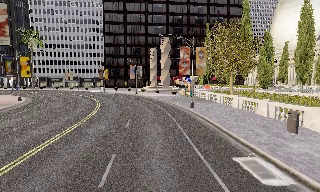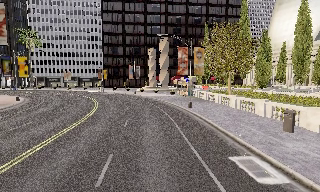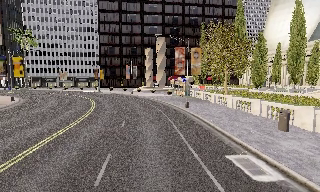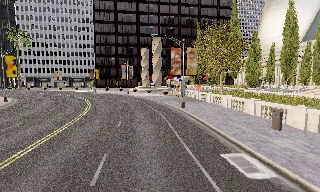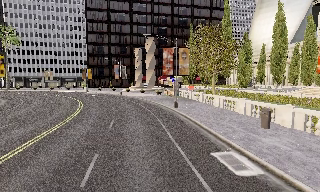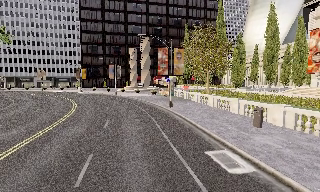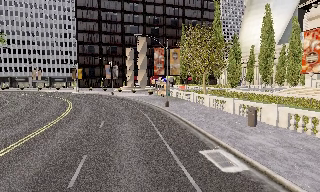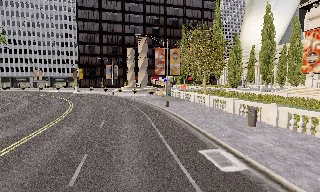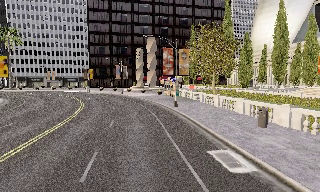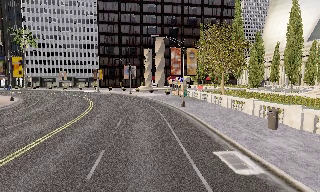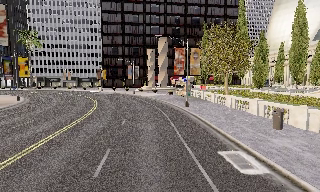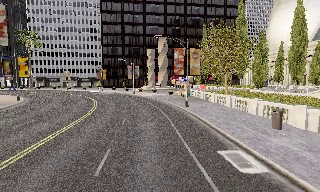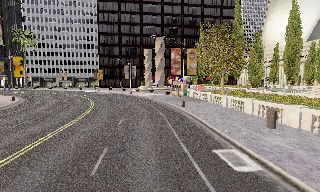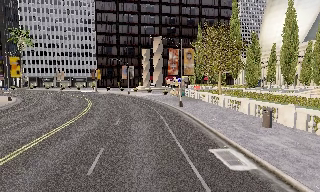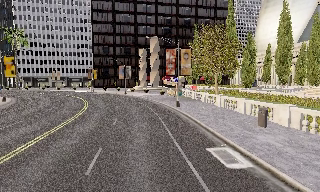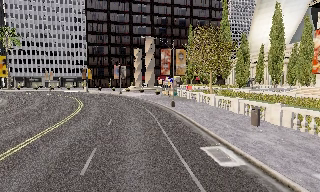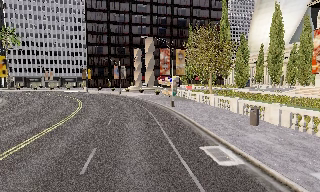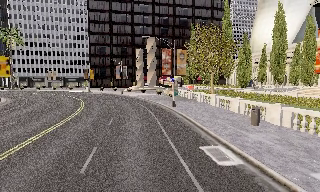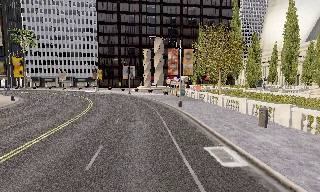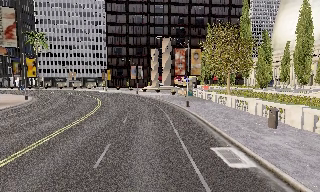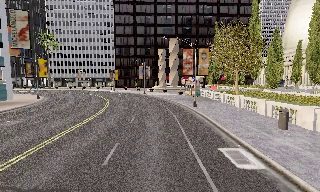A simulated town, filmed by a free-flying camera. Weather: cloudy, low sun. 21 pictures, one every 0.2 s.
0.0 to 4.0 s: The camera travels backward and to its right, about 1 m, so what stands in front gets smaller.
The film runs backward here.
